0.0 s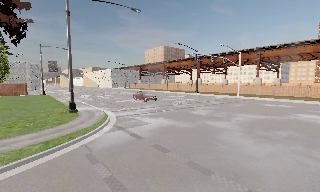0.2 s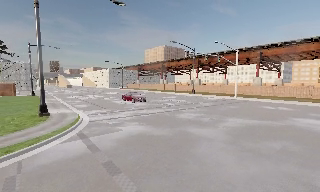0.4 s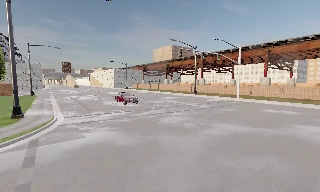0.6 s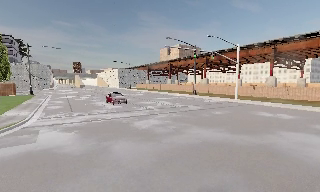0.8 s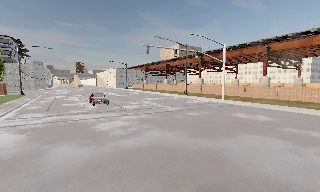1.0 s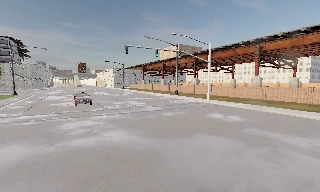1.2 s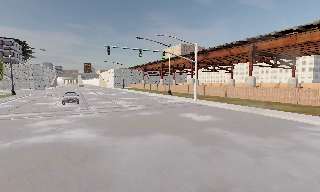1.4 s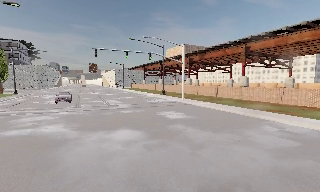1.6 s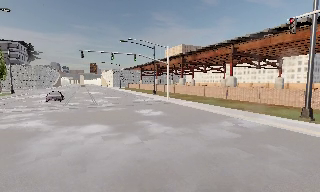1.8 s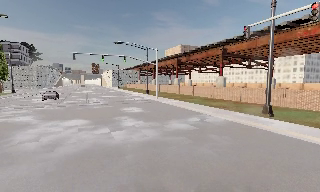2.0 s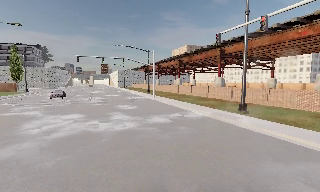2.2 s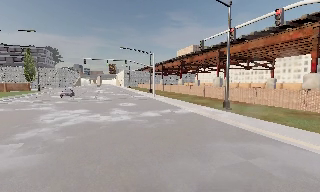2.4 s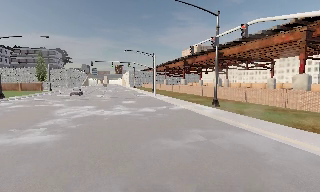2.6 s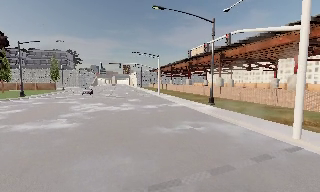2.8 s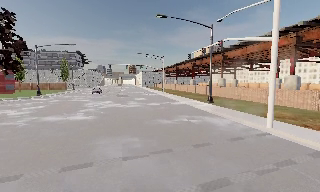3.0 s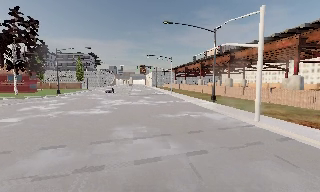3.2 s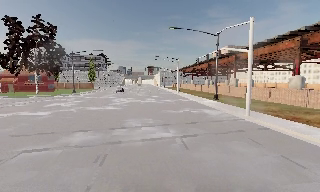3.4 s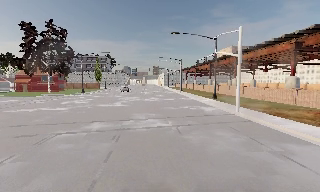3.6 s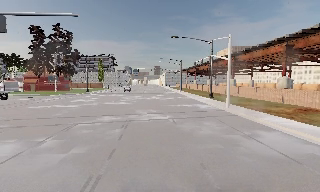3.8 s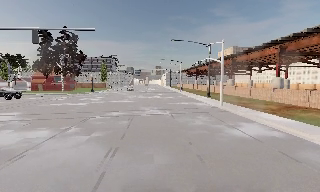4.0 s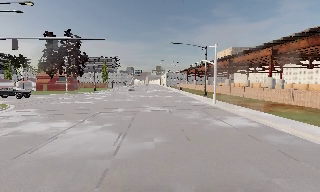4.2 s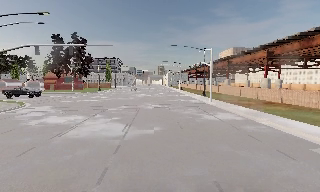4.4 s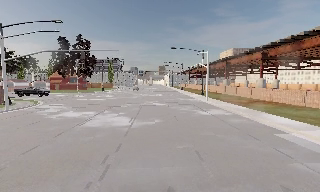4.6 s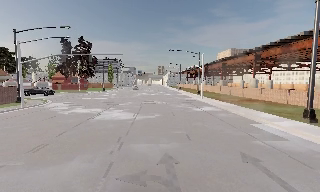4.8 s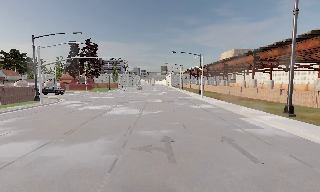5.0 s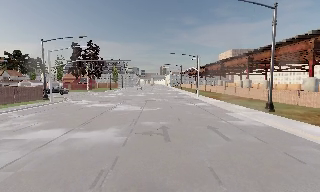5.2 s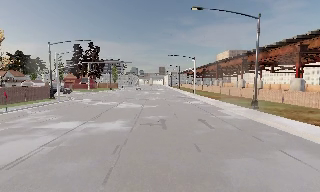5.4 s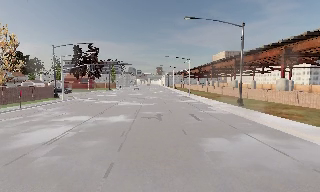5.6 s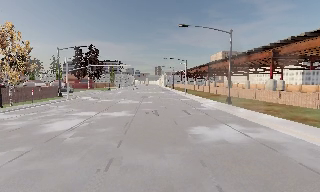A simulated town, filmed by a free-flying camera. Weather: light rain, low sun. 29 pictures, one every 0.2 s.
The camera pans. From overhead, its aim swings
counterclockwise.
0.0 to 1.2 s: The camera pans to its left, which is counterclockwise from overhead, by about 10 degrees. It travels to its right, about 15 m, so close, fixed things drift to the left.
1.2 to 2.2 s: The camera travels to its right and backward, about 12 m, so close, fixed things drift to the left.
2.2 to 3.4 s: The camera pans to its left, which is counterclockwise from overhead, by about 15 degrees. It travels backward, about 14 m, so what stands in front gets smaller.
3.4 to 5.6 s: The camera travels backward, about 25 m, so what stands in front gets smaller.
The film runs backward here.
